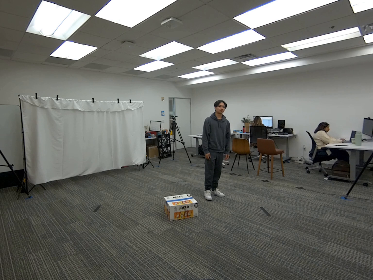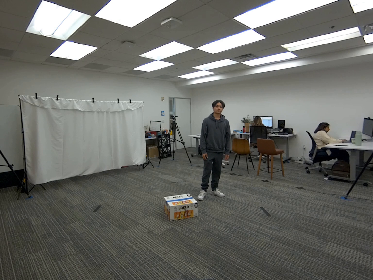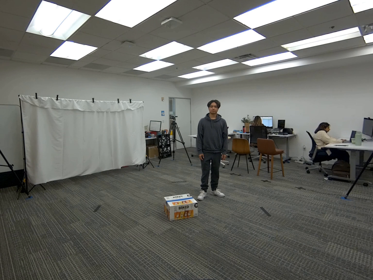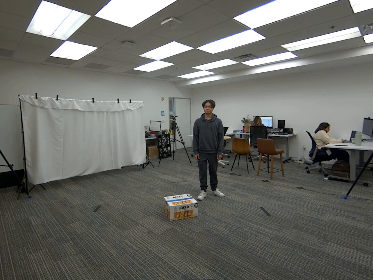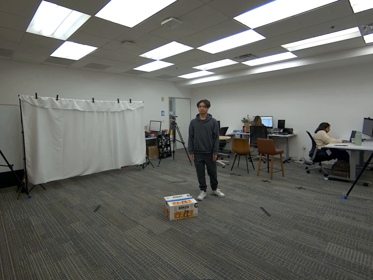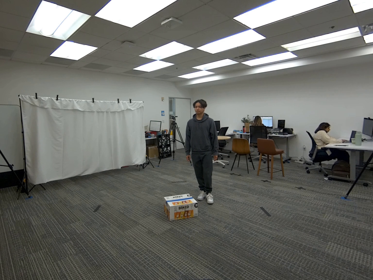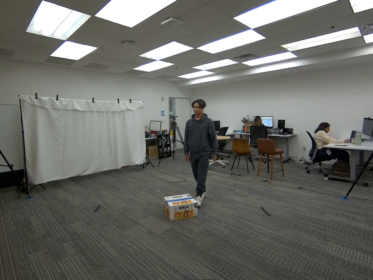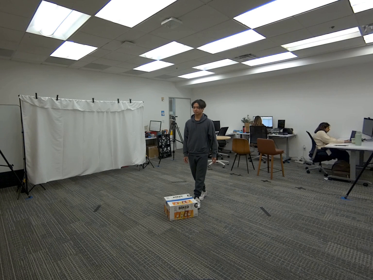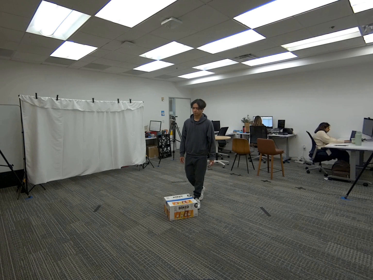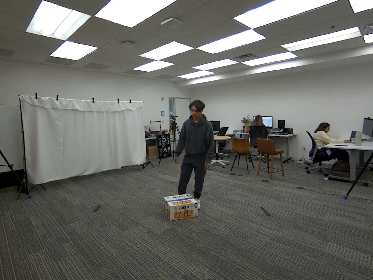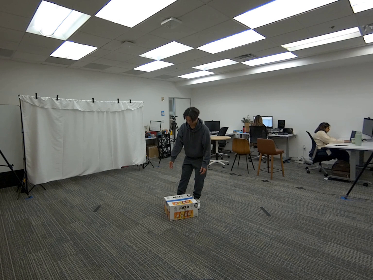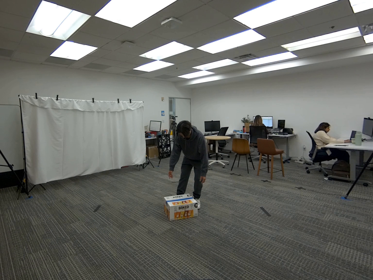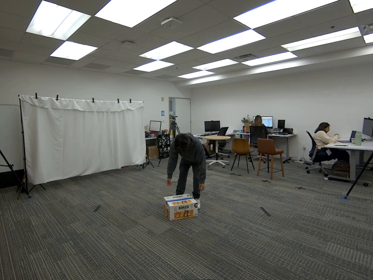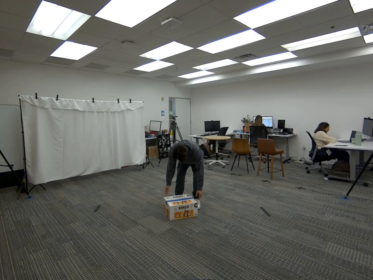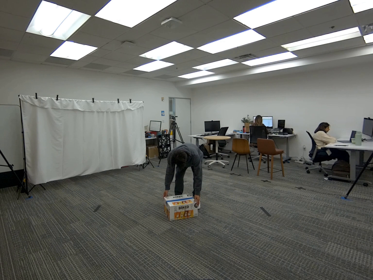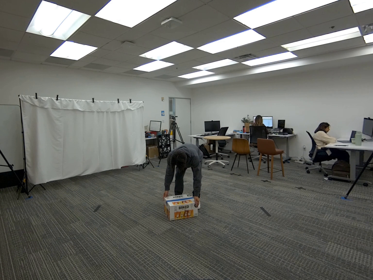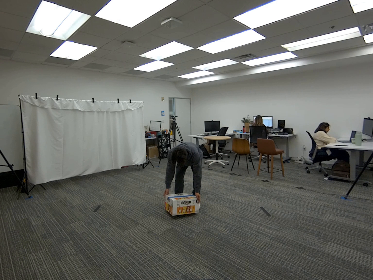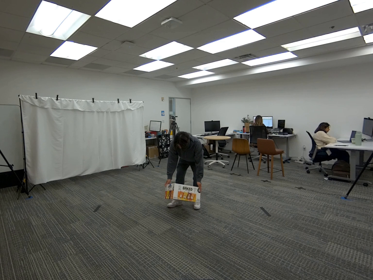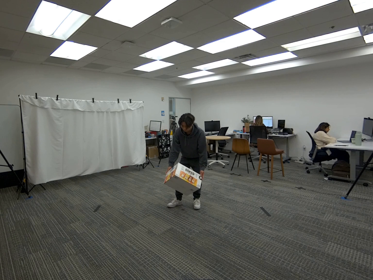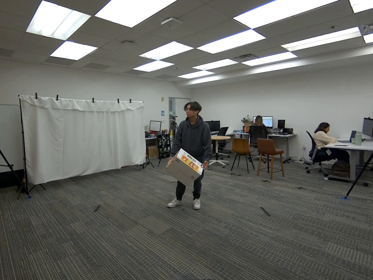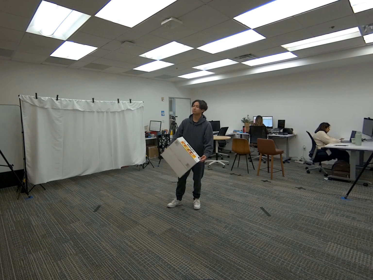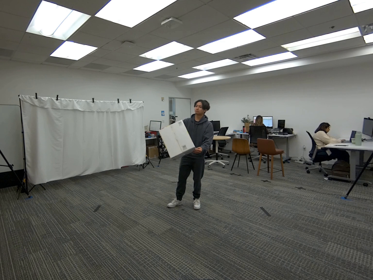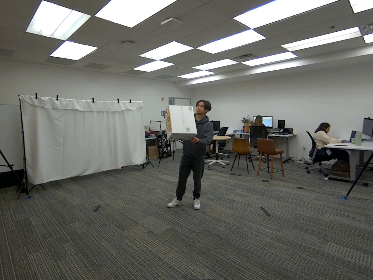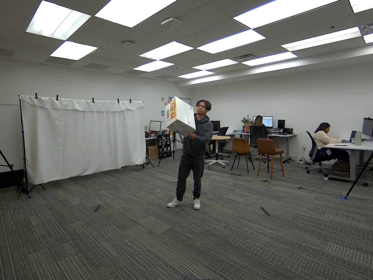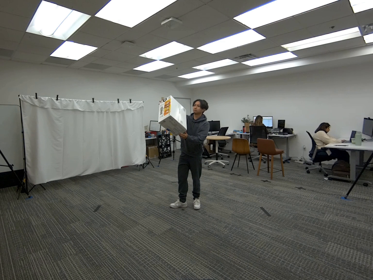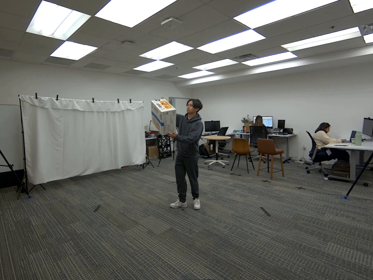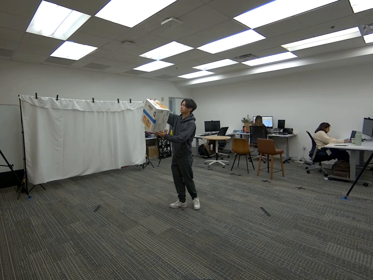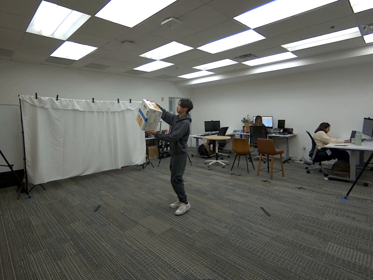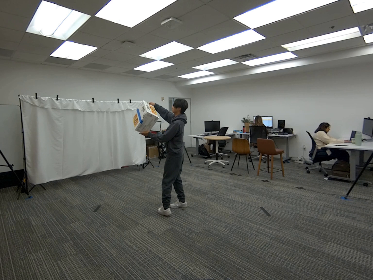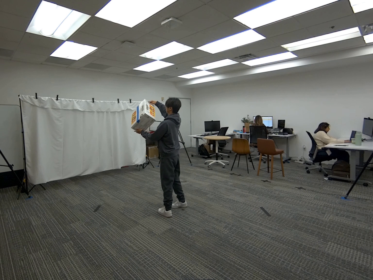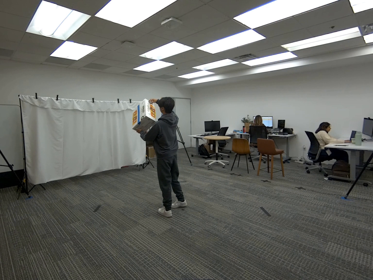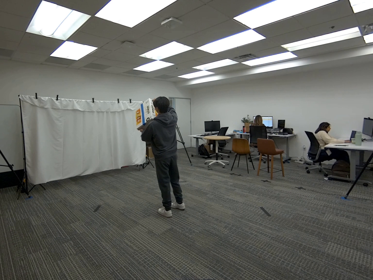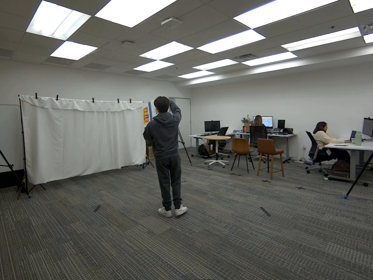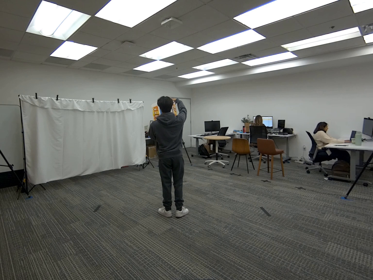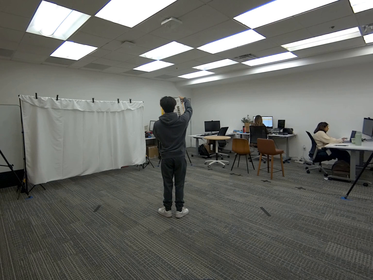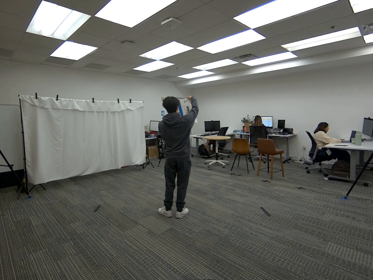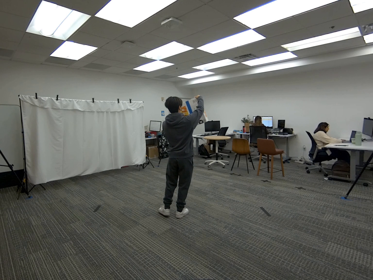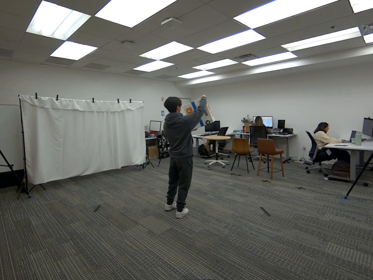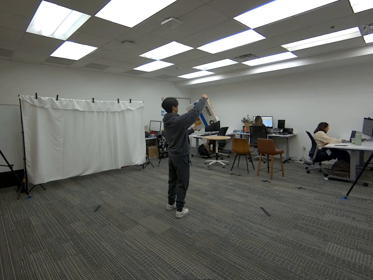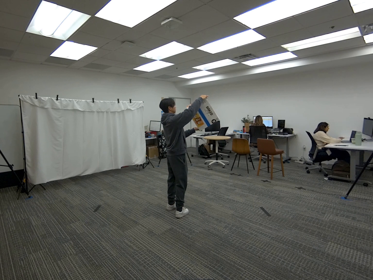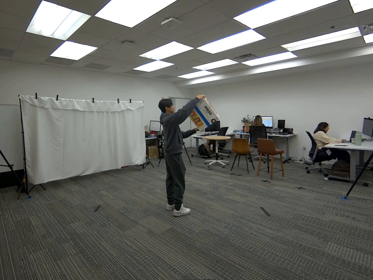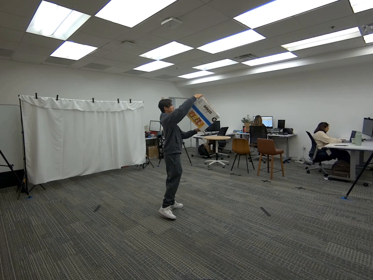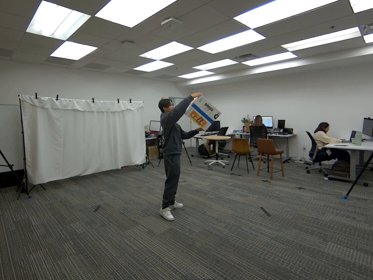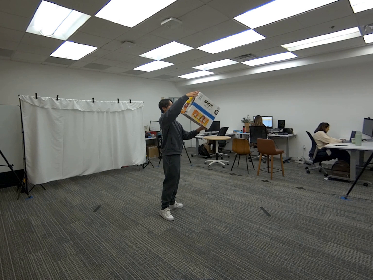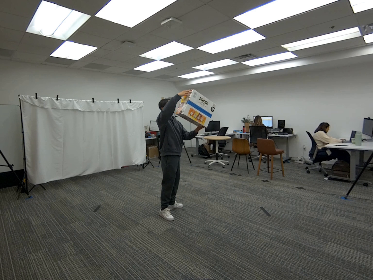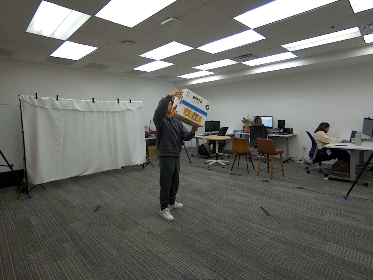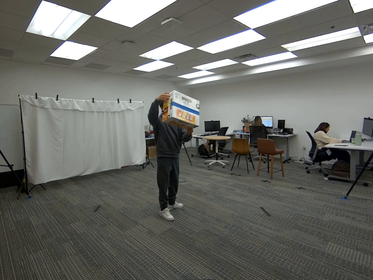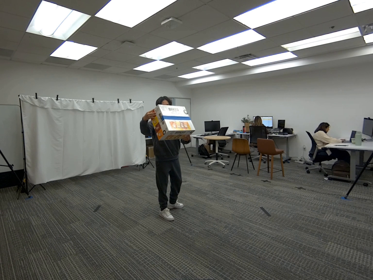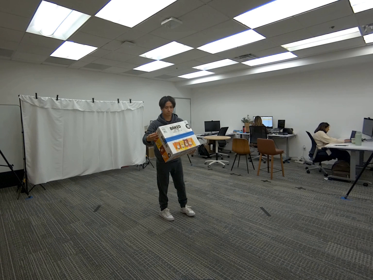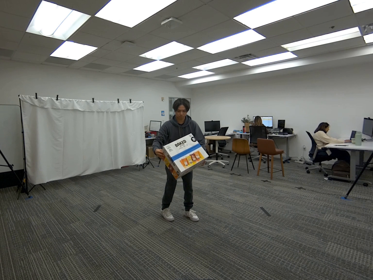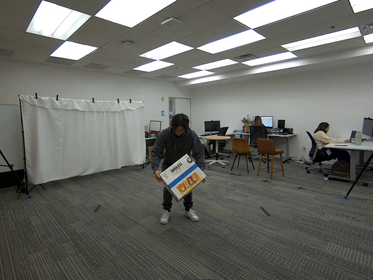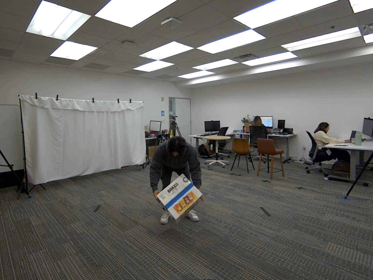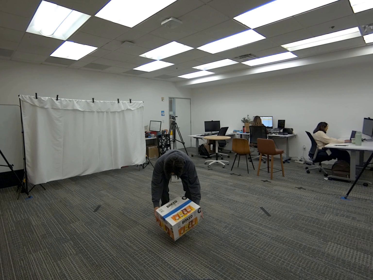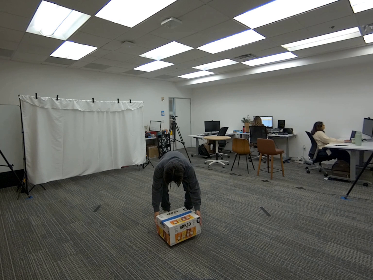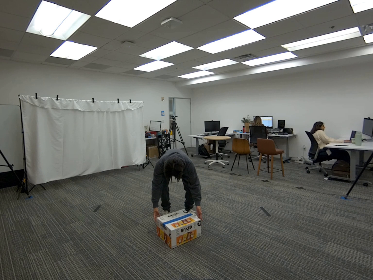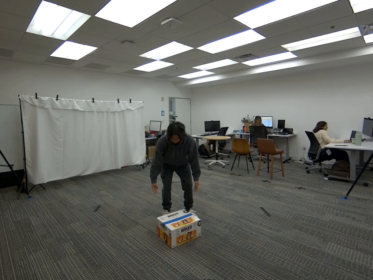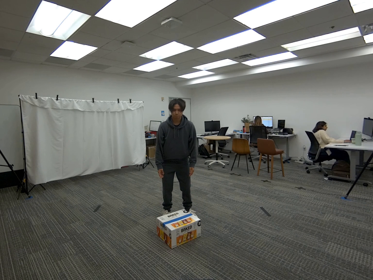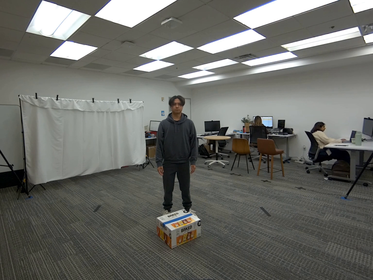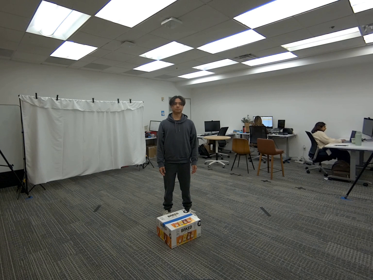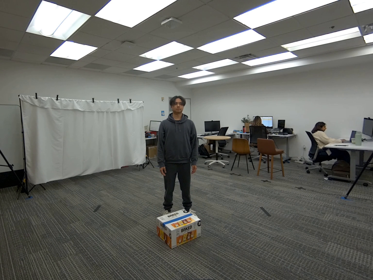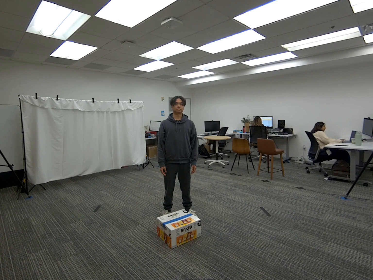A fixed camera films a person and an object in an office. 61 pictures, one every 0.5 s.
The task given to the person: Walk over to the snack box. Pick up the box with both hands and rotate the box around as you rotate yourself so that all 4 cameras get a visual of the box. Put the box down when finished.
